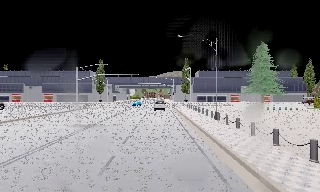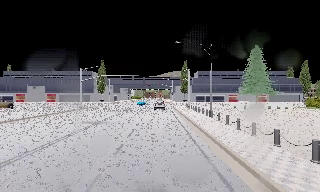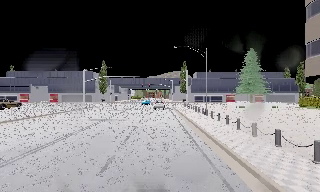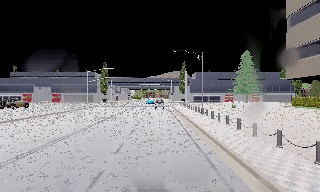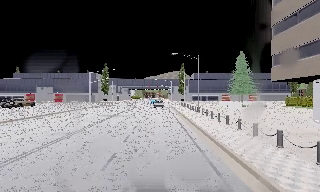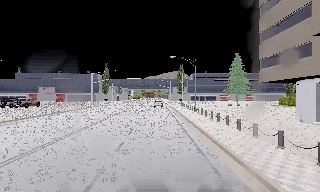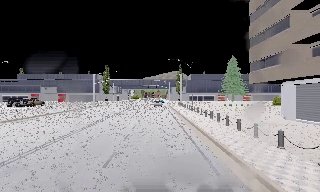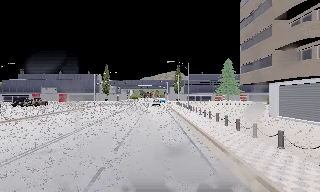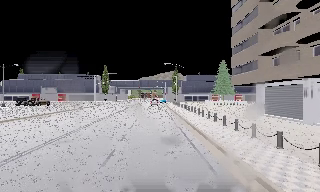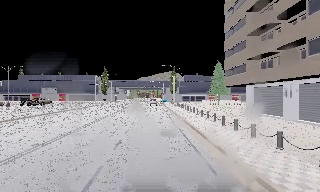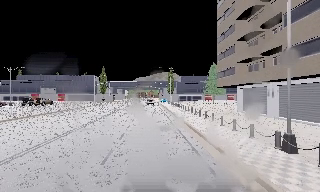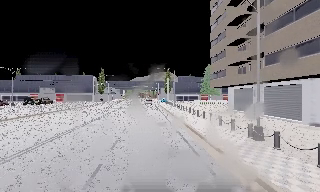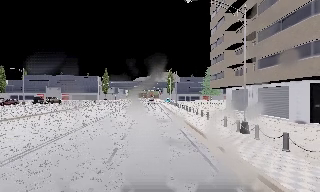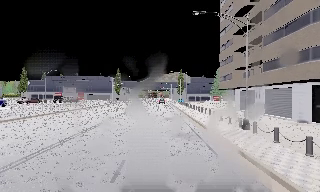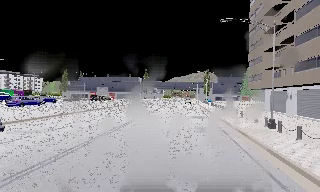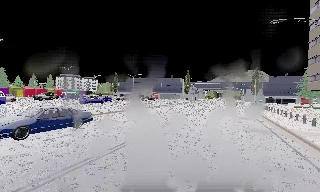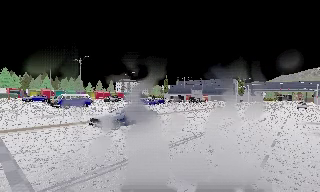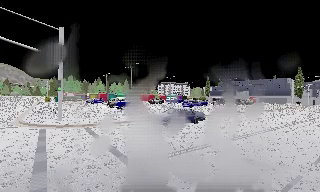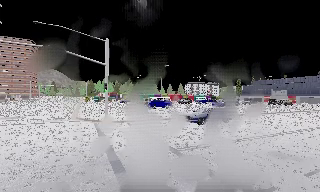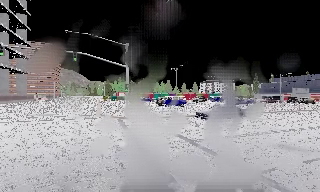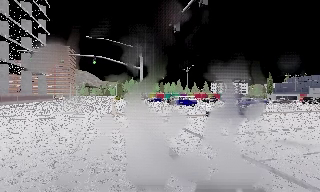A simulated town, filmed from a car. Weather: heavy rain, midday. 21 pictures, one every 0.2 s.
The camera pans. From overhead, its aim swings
counterclockwise.
The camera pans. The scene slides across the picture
to the right.
0.0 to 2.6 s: The camera travels backward, about 20 m, so what stands in front gets smaller.
2.6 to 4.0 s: The camera swings to its left by about 75 degrees, and the scene slides to the right. It travels backward, about 11 m.
The film runs backward here.
